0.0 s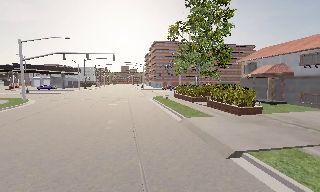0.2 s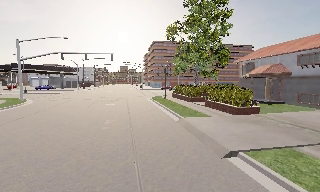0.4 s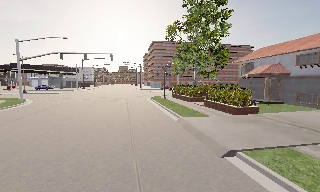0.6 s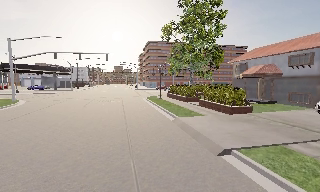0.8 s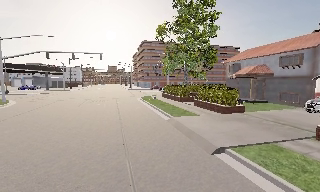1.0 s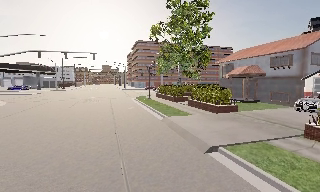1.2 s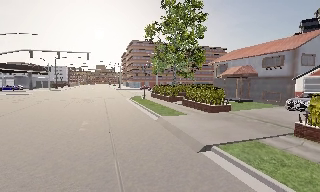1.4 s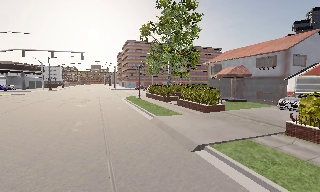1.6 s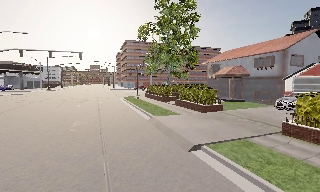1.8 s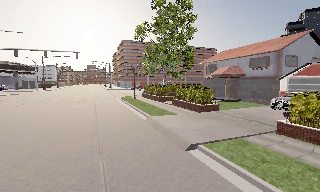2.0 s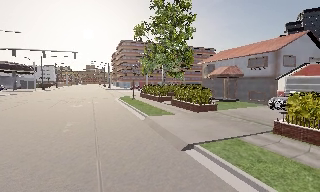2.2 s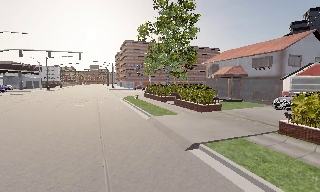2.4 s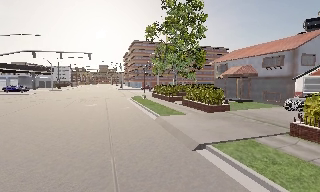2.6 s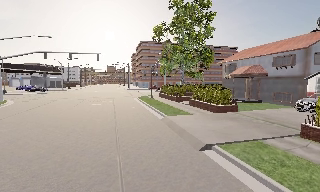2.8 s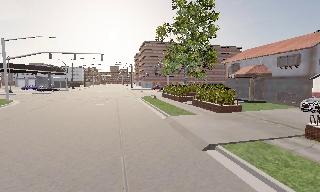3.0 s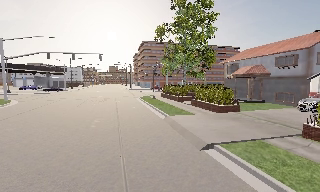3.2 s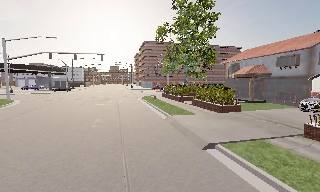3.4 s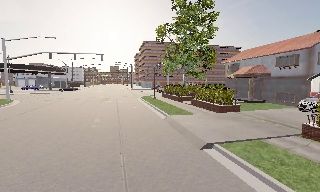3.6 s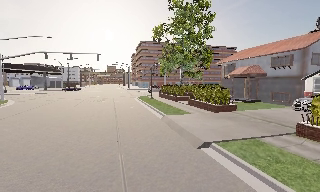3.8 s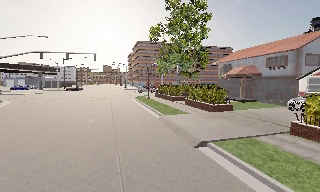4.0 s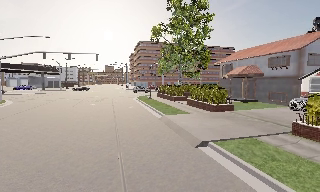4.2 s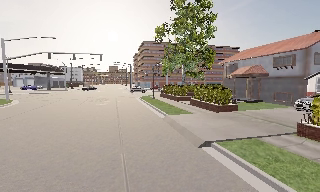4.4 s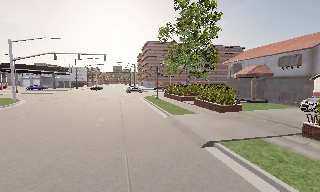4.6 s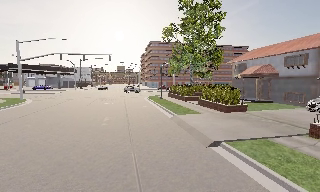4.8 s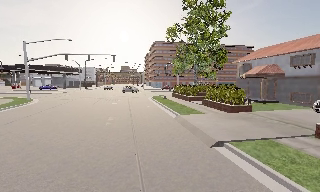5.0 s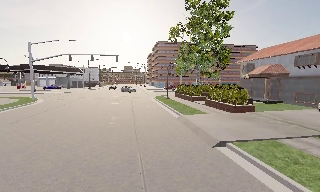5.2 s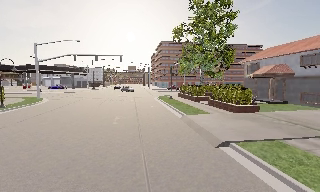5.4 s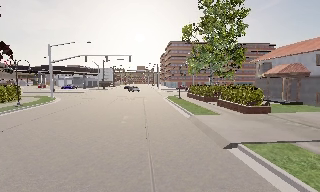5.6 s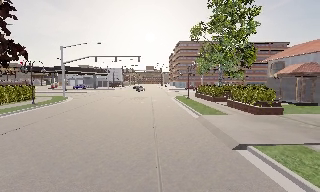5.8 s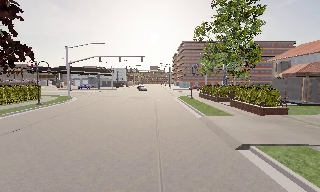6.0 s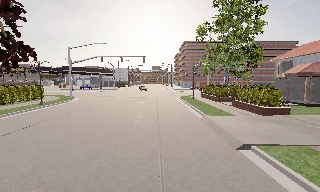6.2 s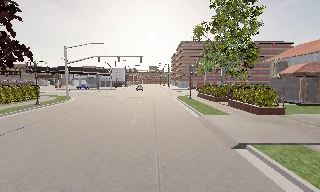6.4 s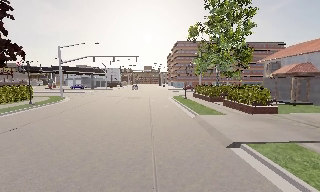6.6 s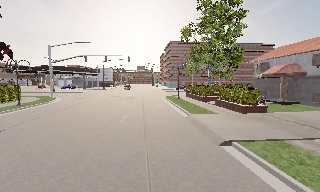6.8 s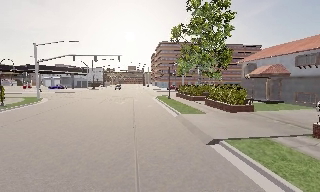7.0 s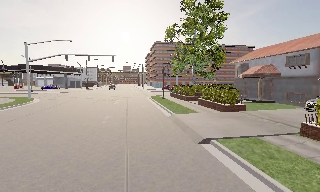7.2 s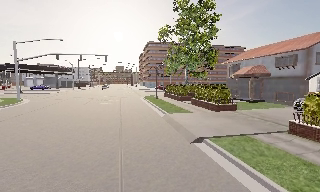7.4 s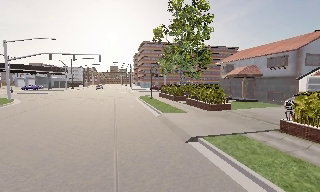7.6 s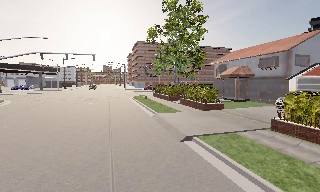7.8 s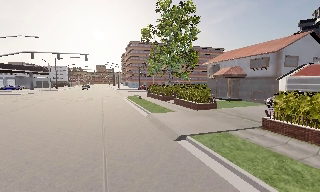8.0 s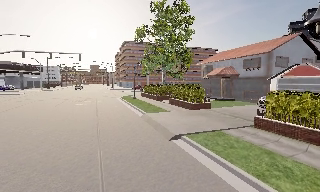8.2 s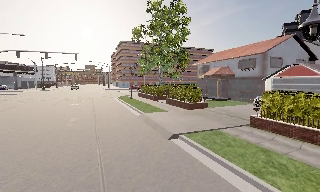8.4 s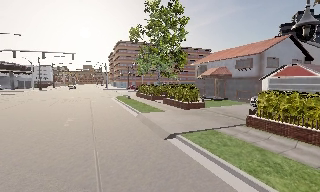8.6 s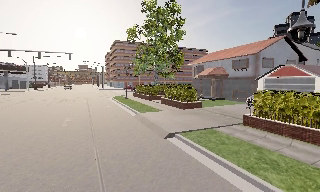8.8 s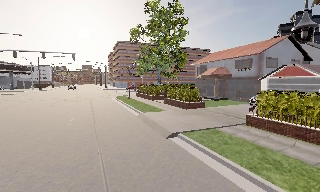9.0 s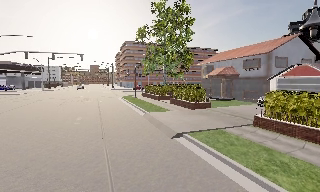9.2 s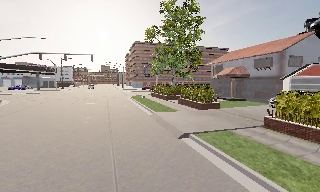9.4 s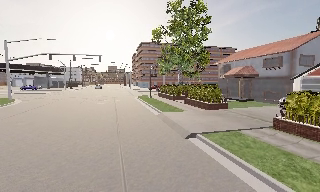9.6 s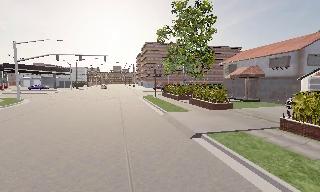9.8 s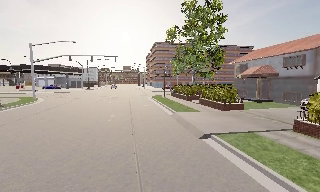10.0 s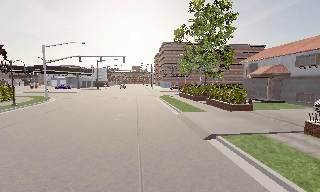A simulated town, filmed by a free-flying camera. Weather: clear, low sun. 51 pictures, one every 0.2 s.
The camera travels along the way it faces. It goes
backward.
0.0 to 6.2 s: The camera travels backward and to its right, about 1.5 m, so what stands in front gets smaller.
6.2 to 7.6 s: The camera swings to its right by about 15 degrees, and the scene slides to the left.
7.6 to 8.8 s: The camera shifts only a little, or ends up much as it began.
8.8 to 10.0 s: The scene slides to the right, as the camera pans about 15 degrees to its left.
The film runs backward here.
